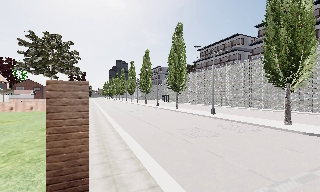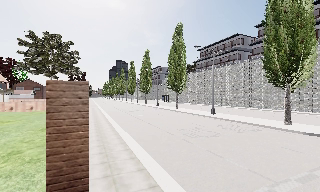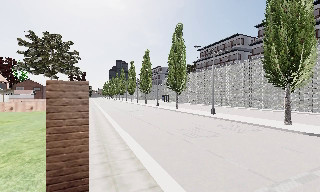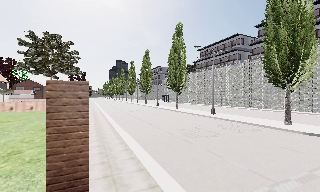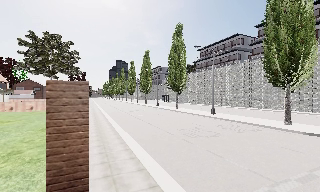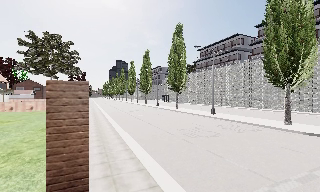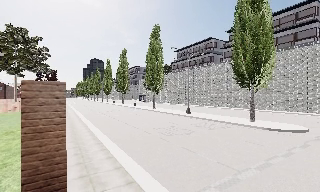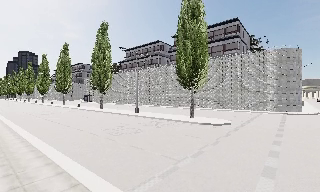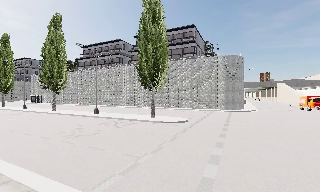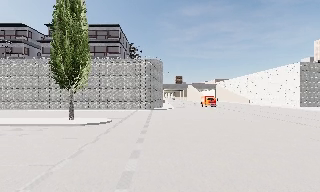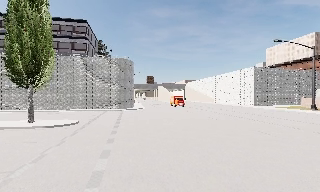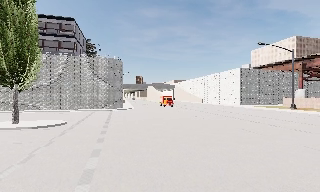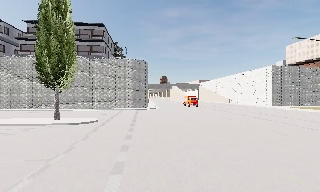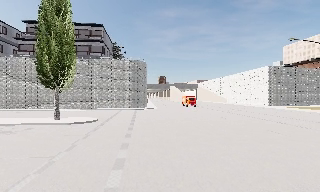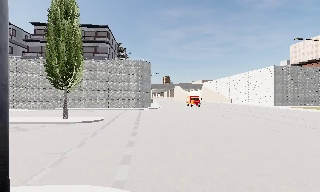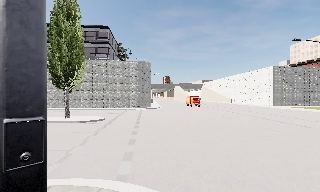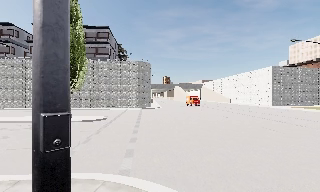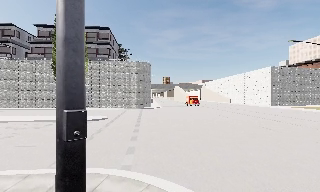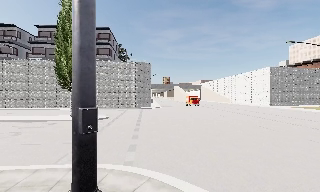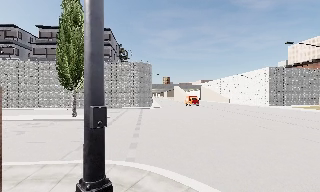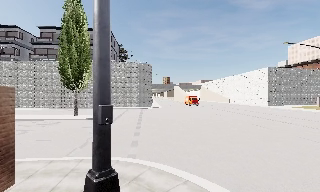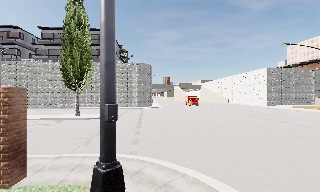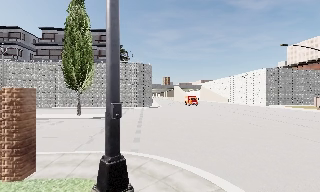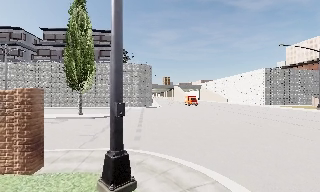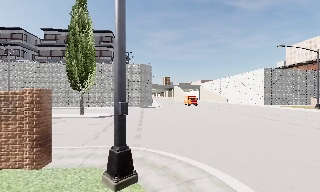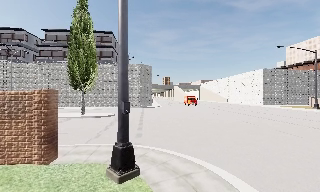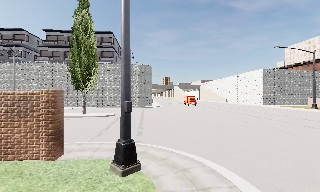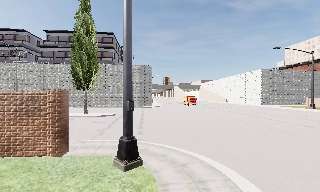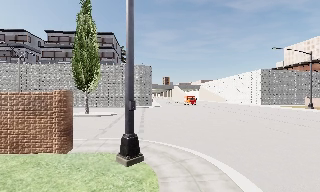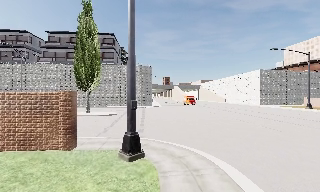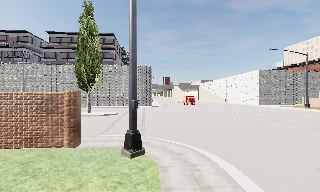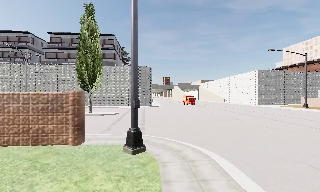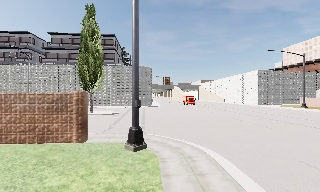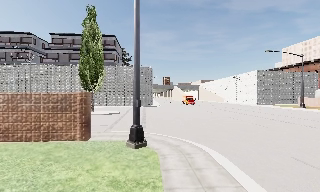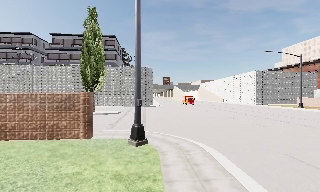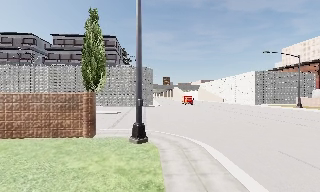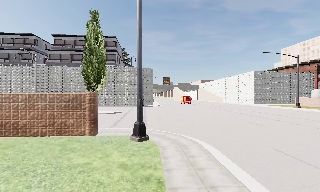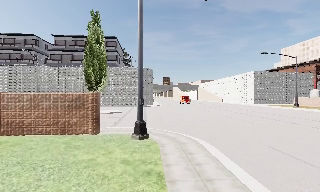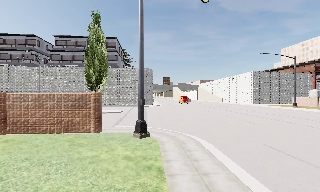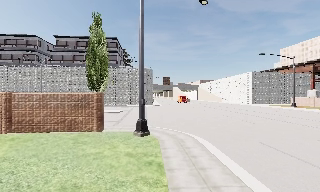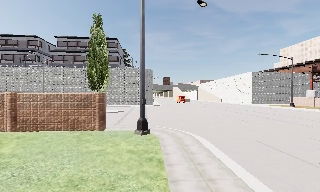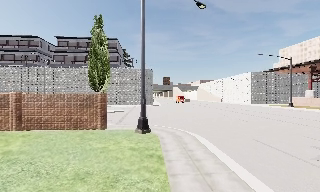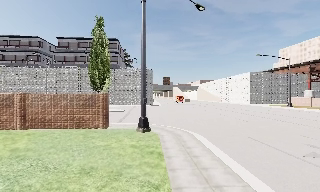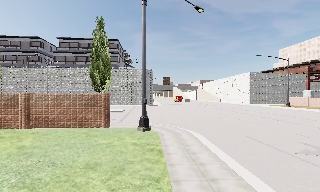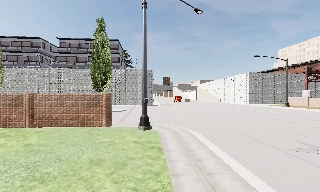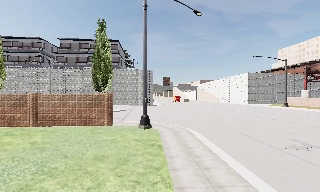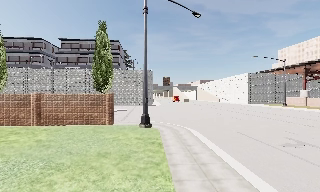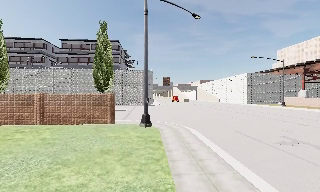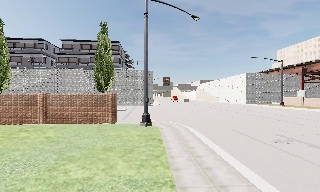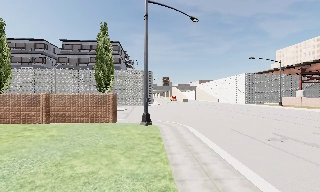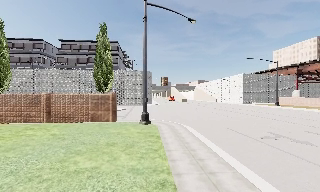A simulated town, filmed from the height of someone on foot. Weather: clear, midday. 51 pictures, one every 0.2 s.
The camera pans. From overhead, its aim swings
clockwise.
The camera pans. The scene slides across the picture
to the left.
0.0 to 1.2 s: The camera shifts only a little, or ends up much as it began.
1.2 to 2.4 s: The camera swings to its right by about 65 degrees, and the scene slides to the left. It travels backward, about 2 m.
2.4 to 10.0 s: The camera travels backward, about 13 m, so what stands in front gets smaller.
The film runs backward here.
